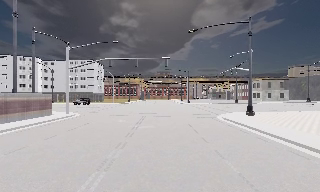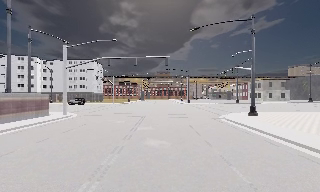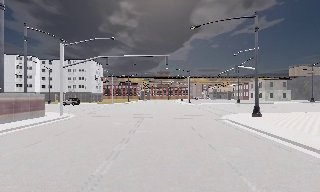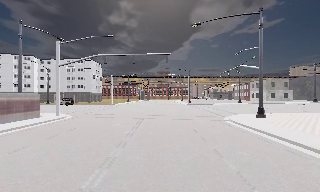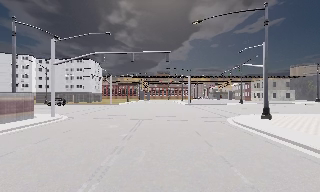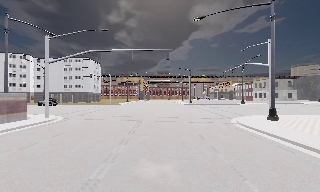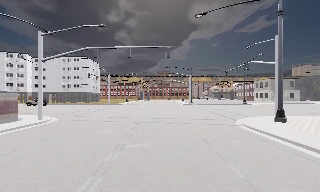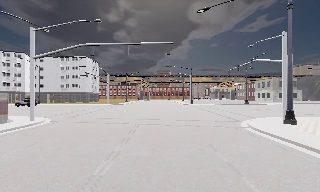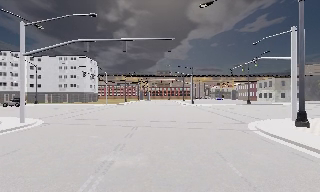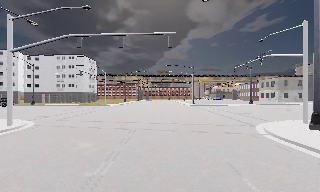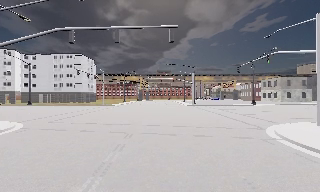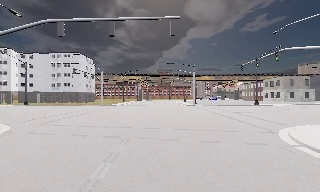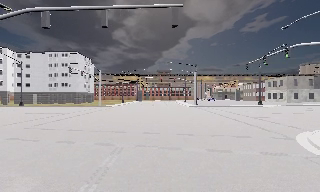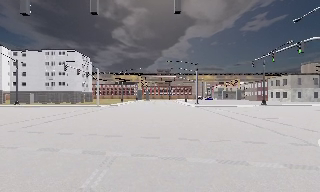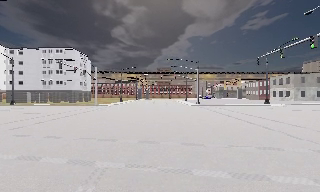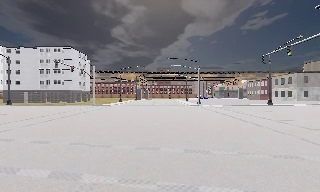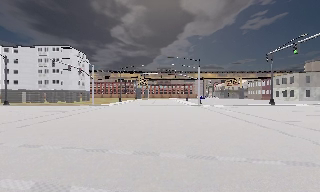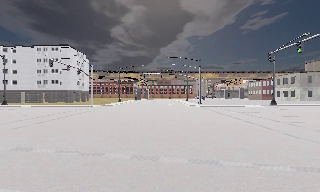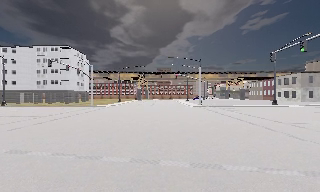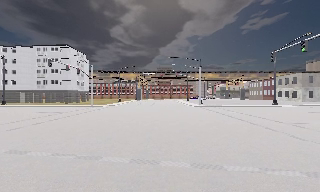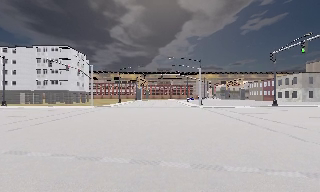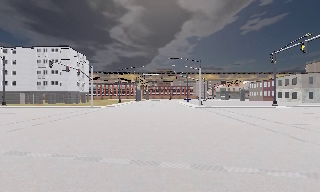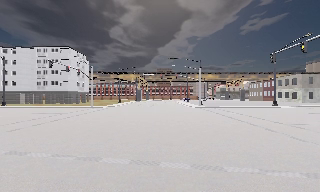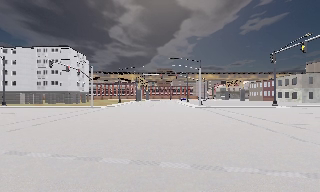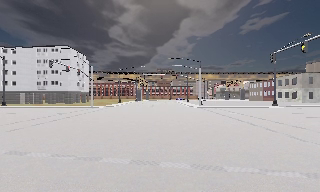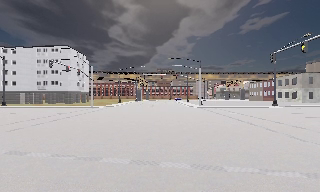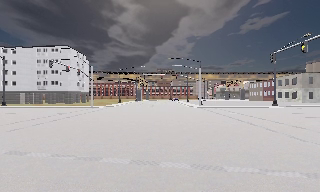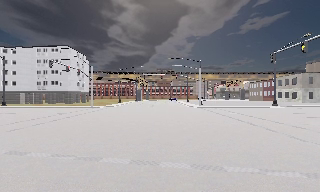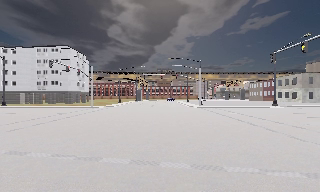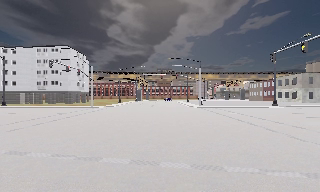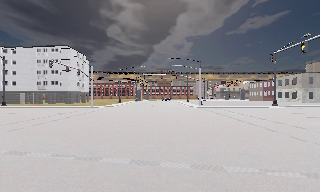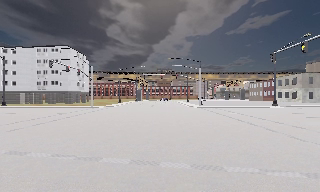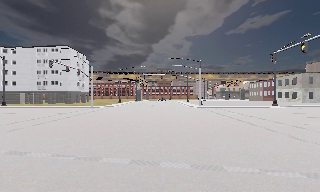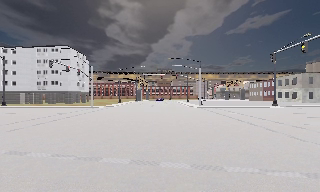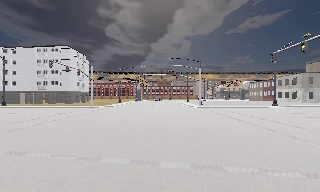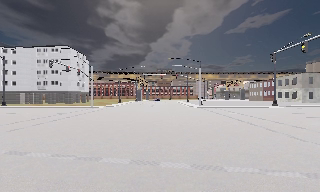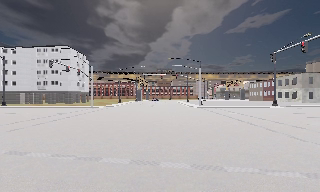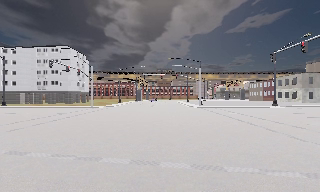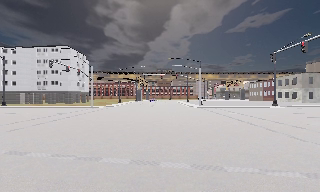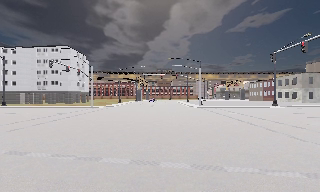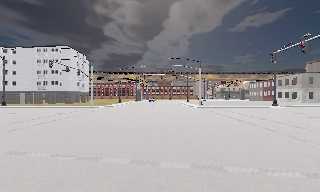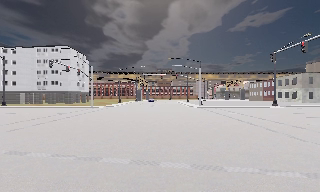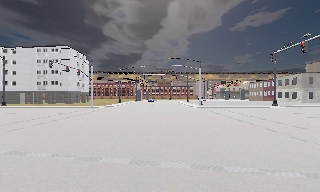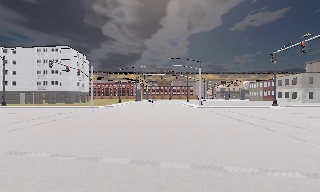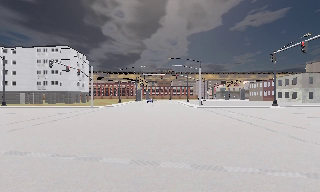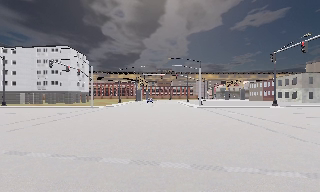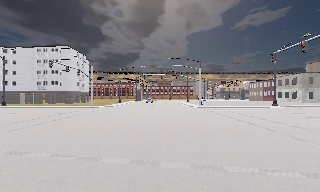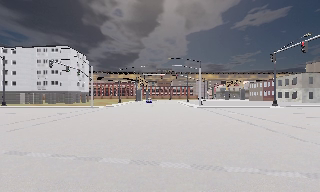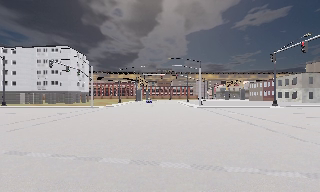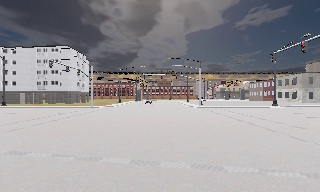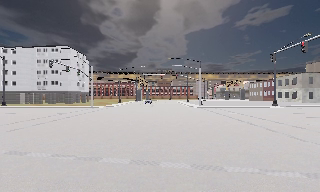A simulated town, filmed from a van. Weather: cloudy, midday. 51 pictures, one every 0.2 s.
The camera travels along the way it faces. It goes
forward.
0.0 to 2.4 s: The camera travels forward, about 11 m, so what stands in front looms larger. It gains speed.
2.4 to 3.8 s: The camera travels forward, about 4.5 m, so what stands in front looms larger. It loses speed.
3.8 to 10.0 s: The camera keeps its place and its aim.
The film runs forward here.
